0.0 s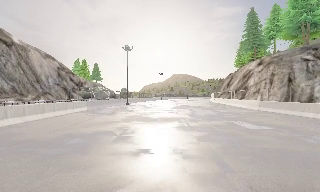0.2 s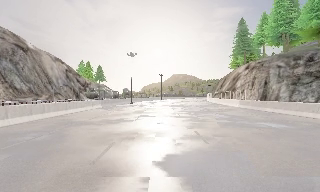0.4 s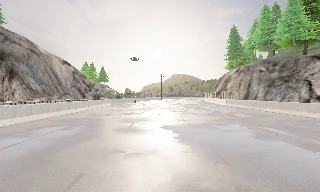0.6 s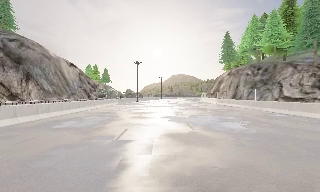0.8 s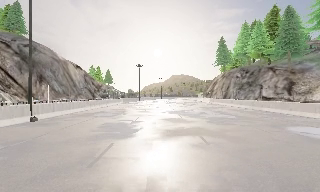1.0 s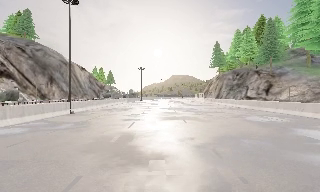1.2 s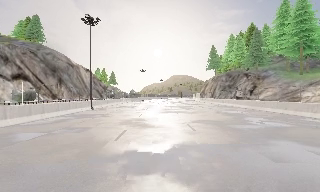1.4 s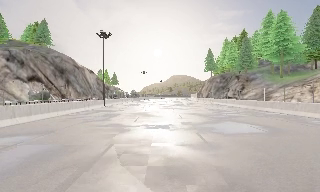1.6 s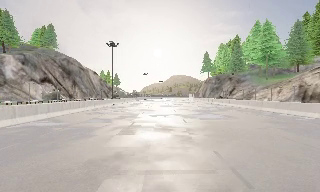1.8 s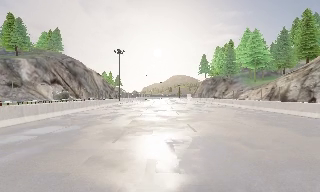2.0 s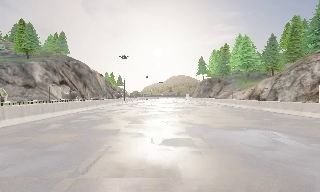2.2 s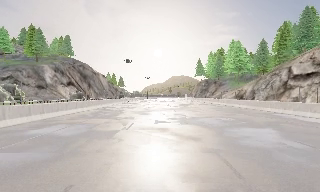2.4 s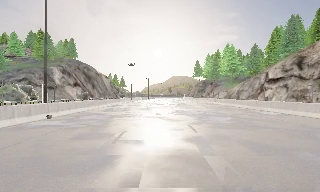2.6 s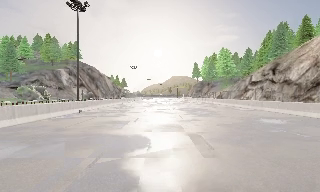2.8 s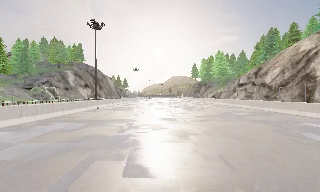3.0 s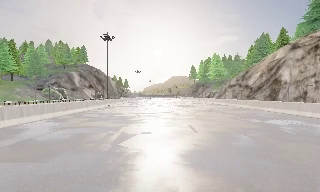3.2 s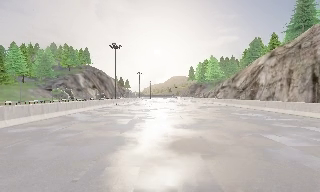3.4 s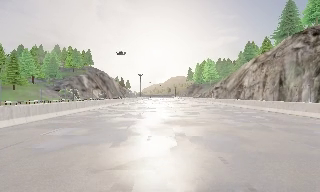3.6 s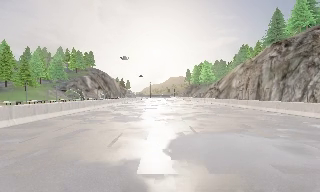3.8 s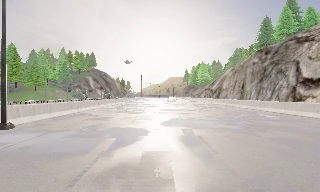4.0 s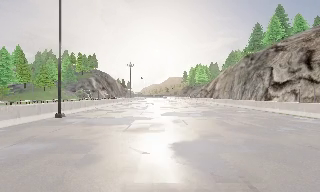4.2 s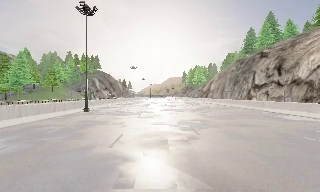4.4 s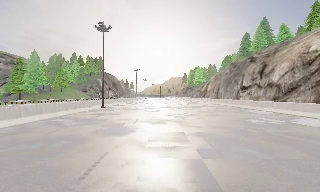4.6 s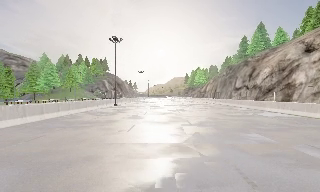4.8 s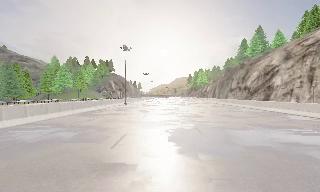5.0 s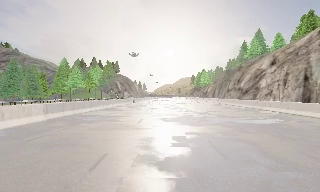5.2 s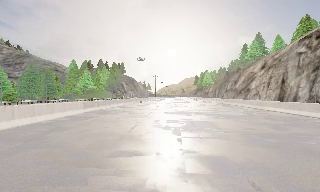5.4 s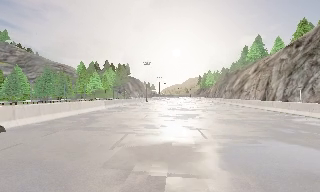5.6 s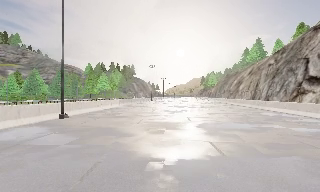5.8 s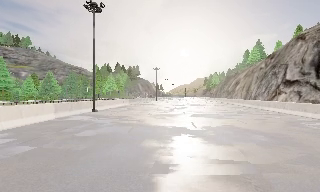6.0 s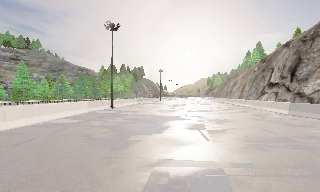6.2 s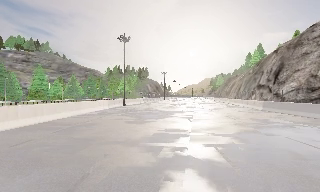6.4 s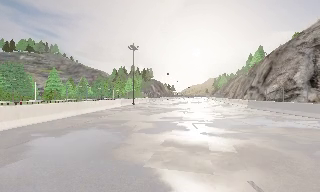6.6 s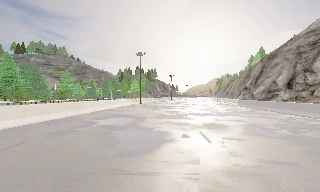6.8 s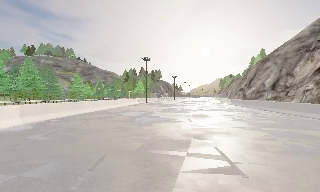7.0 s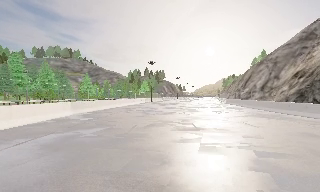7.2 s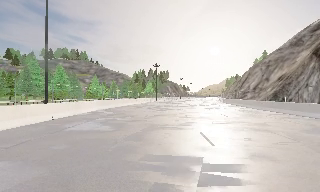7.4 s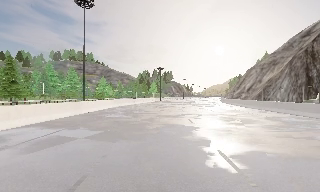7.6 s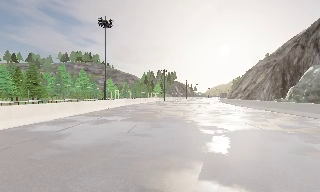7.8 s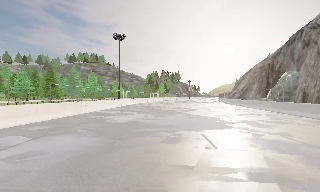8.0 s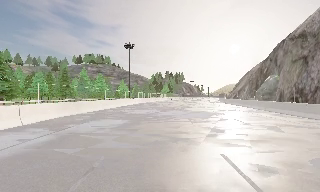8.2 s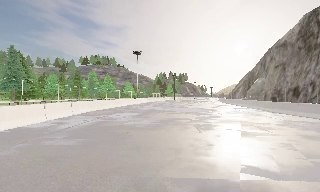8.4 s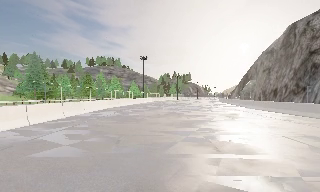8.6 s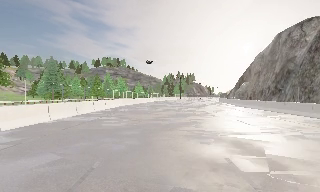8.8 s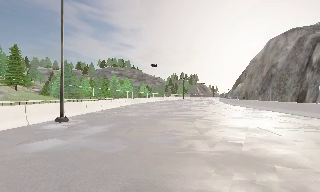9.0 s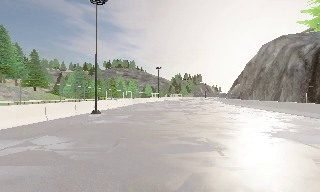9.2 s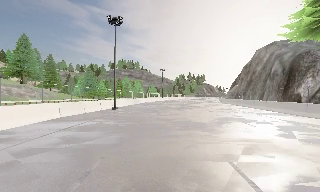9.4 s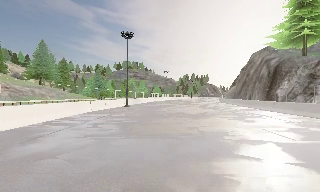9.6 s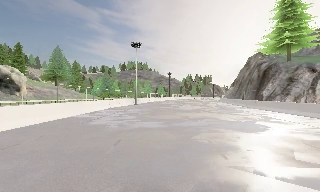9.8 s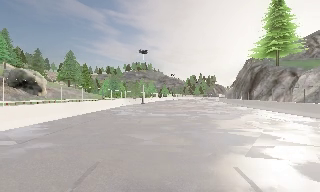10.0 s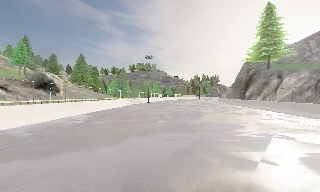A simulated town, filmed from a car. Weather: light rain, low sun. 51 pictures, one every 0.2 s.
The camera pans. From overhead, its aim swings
counterclockwise.
The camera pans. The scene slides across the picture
to the right.
0.0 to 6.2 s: The scene slides to the right, as the camera pans about 10 degrees to its left. It travels backward, about 150 m, so what stands in front gets smaller.
6.2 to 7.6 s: The scene slides to the right, as the camera pans about 10 degrees to its left. It travels backward, about 35 m, so what stands in front gets smaller.
7.6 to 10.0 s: The scene slides to the right, as the camera pans about 15 degrees to its left. It travels backward, about 60 m, so what stands in front gets smaller.
The film runs backward here.
